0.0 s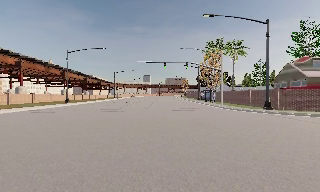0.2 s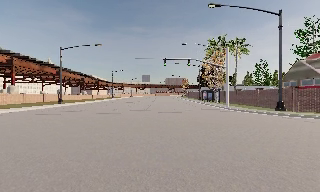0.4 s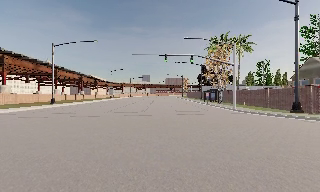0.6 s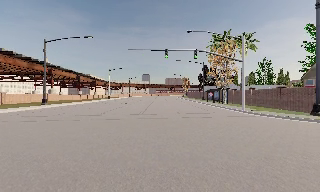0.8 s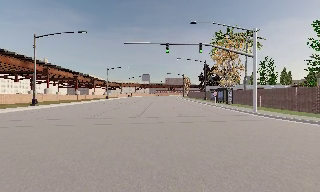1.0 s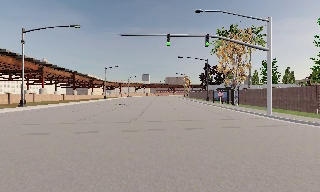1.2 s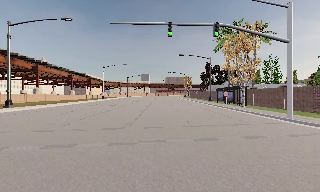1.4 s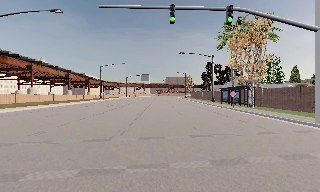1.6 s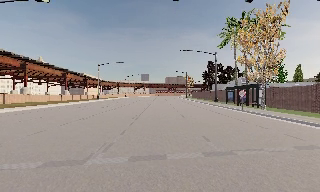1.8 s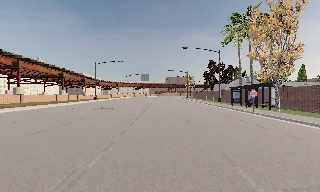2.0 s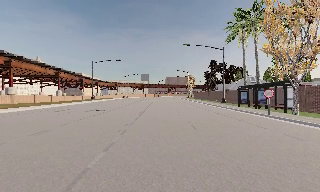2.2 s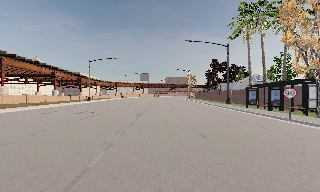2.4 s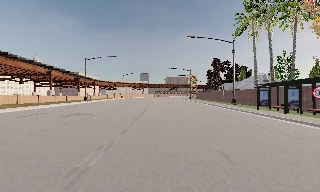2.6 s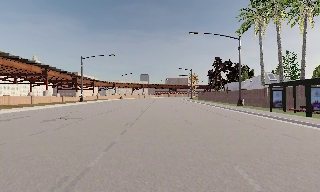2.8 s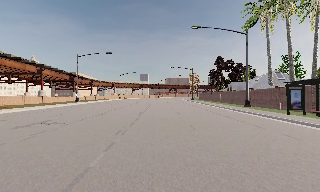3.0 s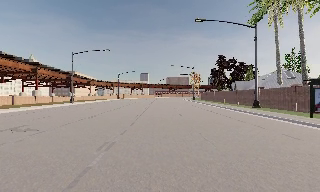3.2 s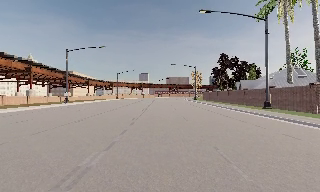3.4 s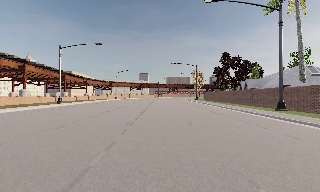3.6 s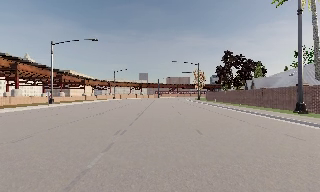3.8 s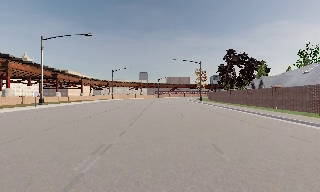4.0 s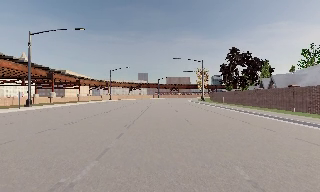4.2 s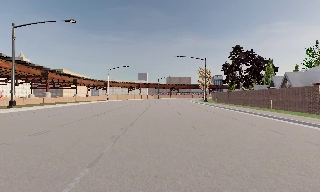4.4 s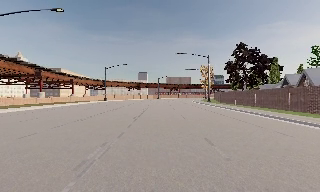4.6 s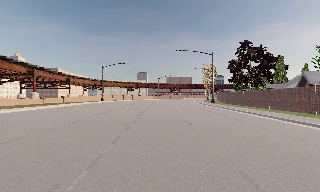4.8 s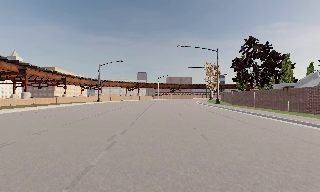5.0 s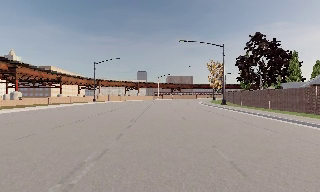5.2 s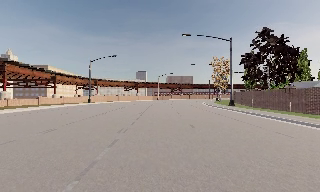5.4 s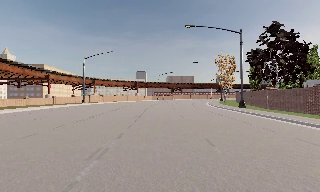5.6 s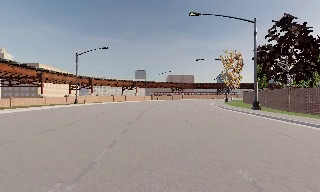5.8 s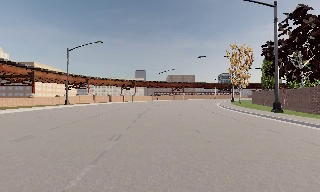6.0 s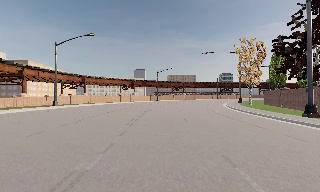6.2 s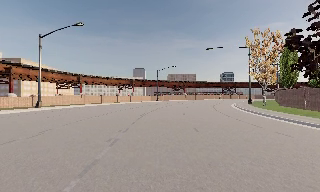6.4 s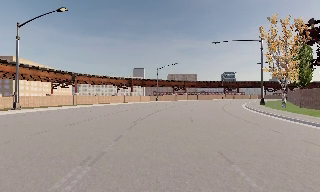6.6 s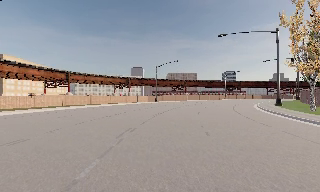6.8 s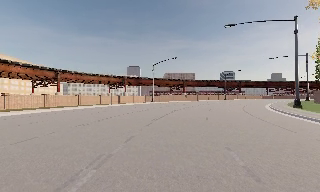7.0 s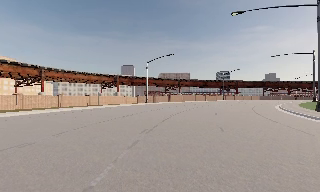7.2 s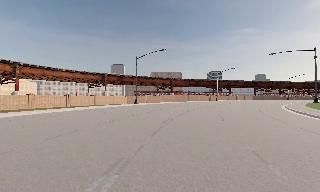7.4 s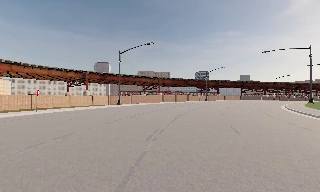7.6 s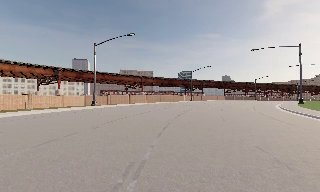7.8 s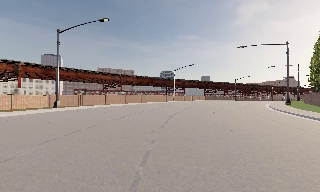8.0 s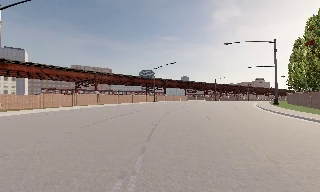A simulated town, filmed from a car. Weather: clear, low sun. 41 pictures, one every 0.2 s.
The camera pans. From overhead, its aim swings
clockwise.
The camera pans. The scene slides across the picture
to the left.
0.0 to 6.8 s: The camera travels forward, about 85 m, so what stands in front looms larger. It gains speed.
6.8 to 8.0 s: The camera pans to its right, which is clockwise from overhead, by about 30 degrees. It travels forward, about 20 m, so what stands in front looms larger.
The film runs forward here.
